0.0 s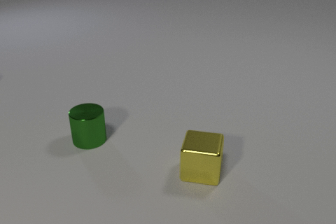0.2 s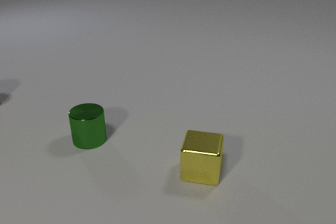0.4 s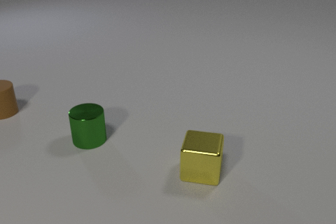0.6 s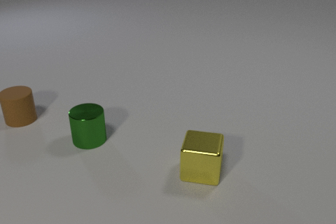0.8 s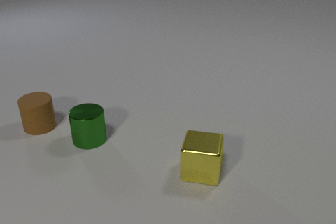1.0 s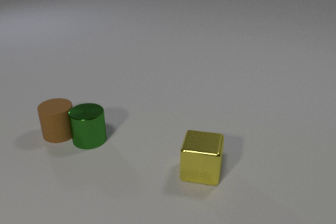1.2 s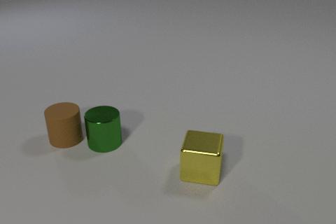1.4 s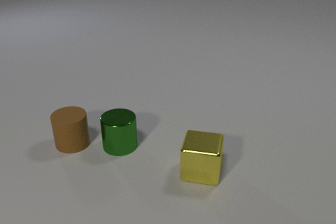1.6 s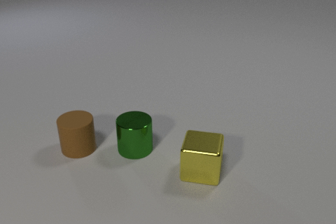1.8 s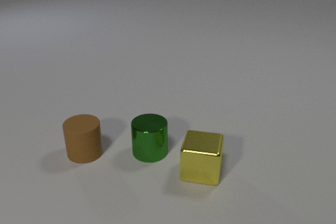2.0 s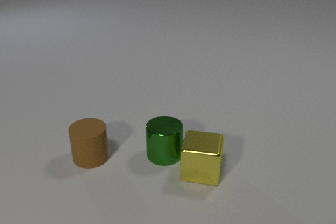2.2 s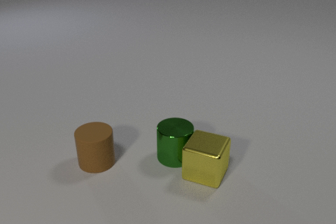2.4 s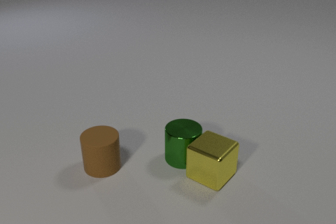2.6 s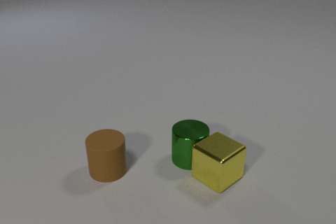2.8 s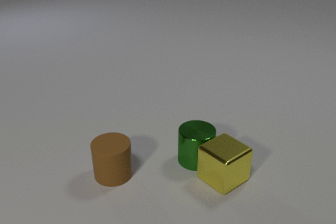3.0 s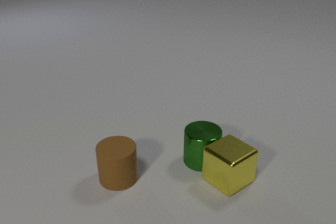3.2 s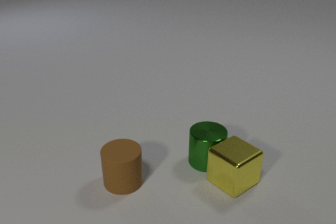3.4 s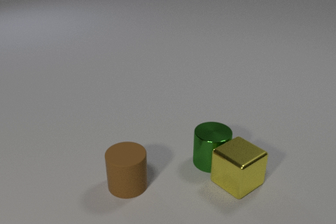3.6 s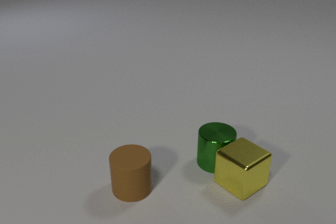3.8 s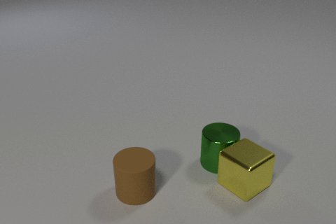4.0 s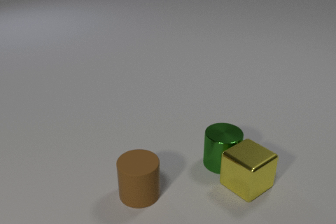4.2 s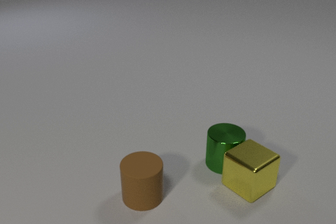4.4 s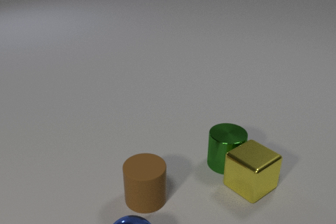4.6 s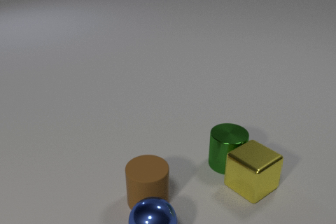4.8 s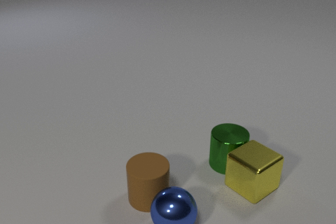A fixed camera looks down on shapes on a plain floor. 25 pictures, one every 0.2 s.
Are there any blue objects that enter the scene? yes.
What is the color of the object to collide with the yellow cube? green.
What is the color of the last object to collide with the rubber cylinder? blue.
0.0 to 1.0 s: The brown rubber cylinder comes in at the left edge, slides toward the camera and to the right. The brown rubber cylinder and the green metal cylinder collide.
1.0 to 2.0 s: The brown rubber cylinder slides toward the camera and to the right. The green metal cylinder slides to the right and toward the camera.
2.0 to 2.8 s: The brown rubber cylinder slides toward the camera and to the right. The green metal cylinder slides to the right. The yellow metal cube slides to the right, spins clockwise seen from above by about 30 degrees, its near face sliding to the left. The green metal cylinder and the yellow metal cube collide.
2.8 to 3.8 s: The brown rubber cylinder slides toward the camera and to the right. The green metal cylinder slides to the right. The yellow metal cube slides to the right.
3.8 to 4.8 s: The brown rubber cylinder slides to the right and toward the camera. The green metal cylinder slides to the right. The blue metal sphere comes in at the bottom edge, rolls to the right and away from the camera. The brown rubber cylinder and the blue metal sphere collide.
